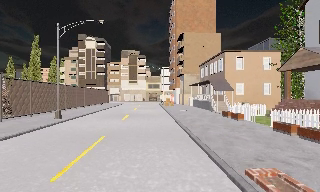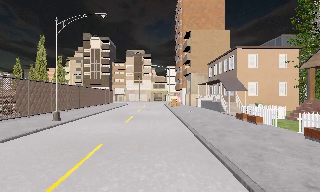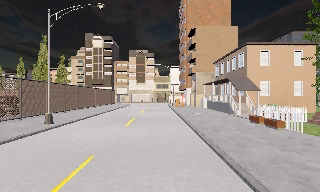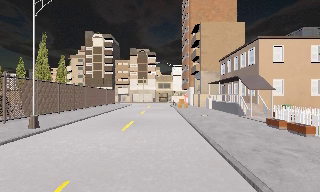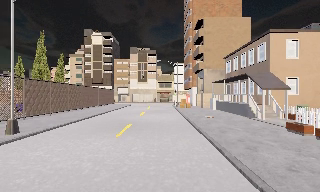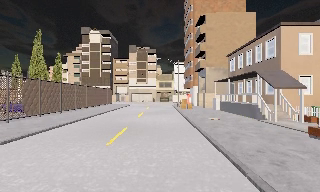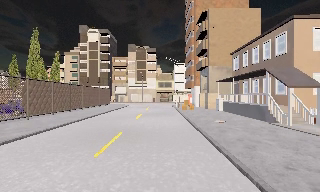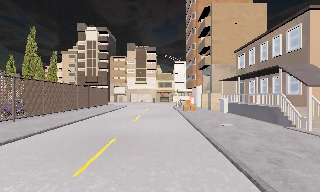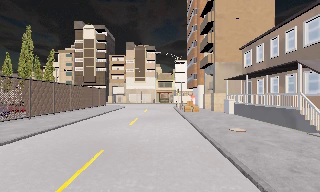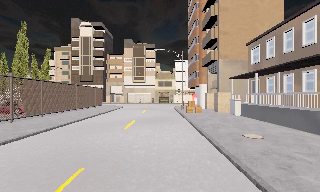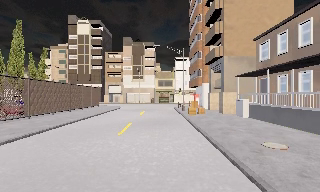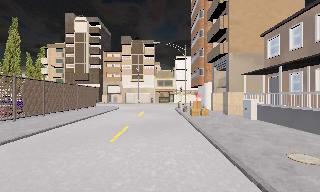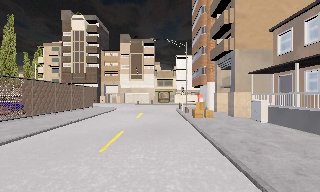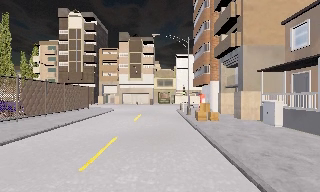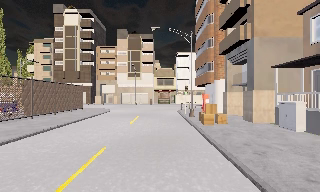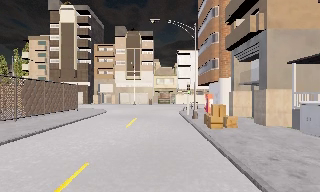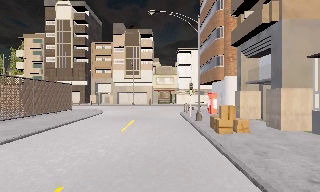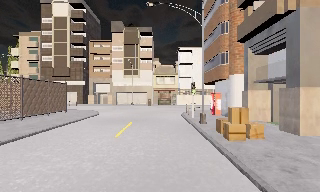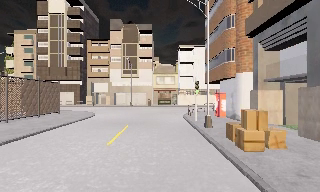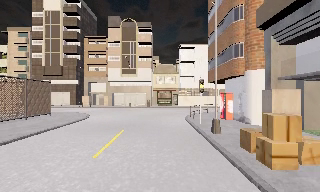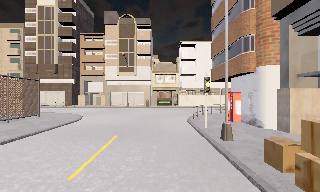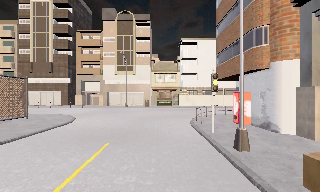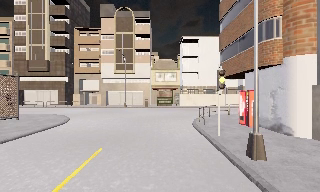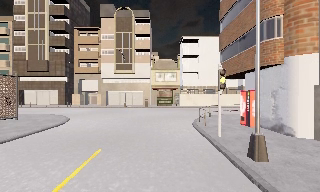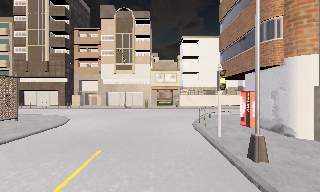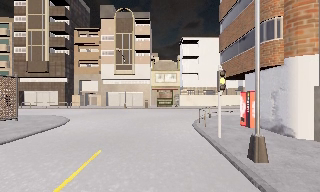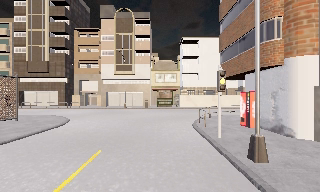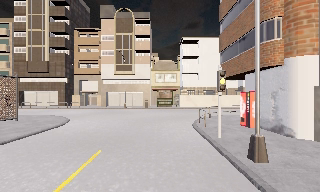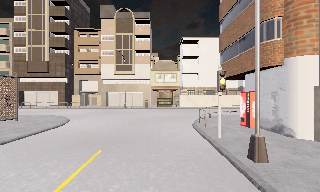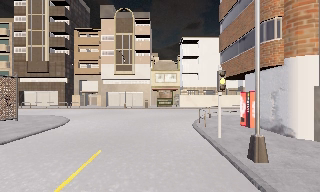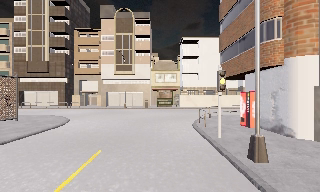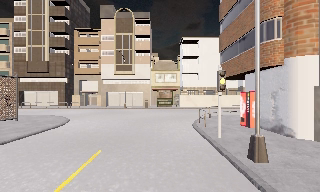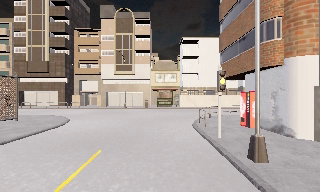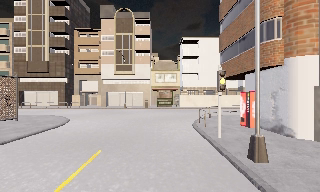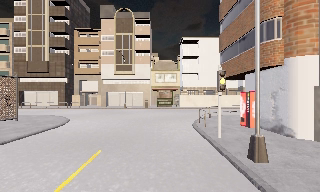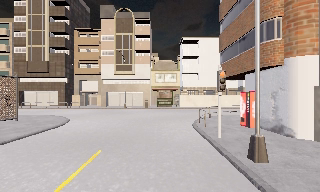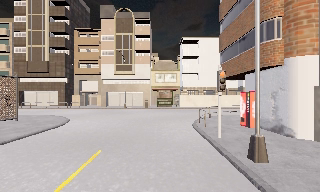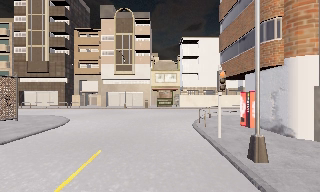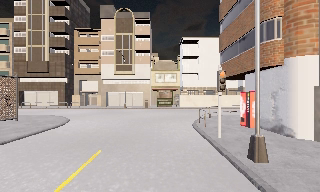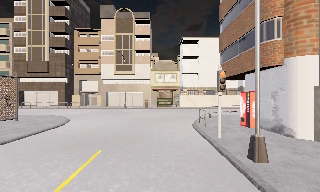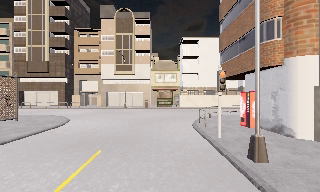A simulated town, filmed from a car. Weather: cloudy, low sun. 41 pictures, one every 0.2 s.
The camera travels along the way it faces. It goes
forward.
0.0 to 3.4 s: The camera travels forward, about 20 m, so what stands in front looms larger.
3.4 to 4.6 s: The camera travels forward, about 6 m, so what stands in front looms larger. It loses speed.
4.6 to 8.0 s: The camera keeps its place and its aim.
The film runs forward here.
